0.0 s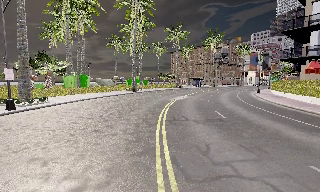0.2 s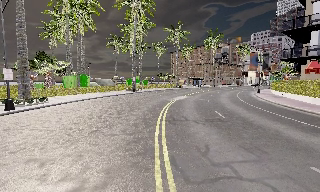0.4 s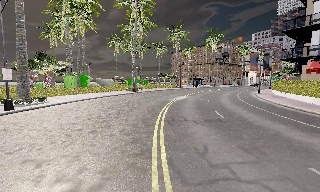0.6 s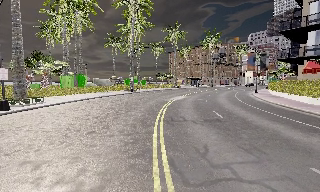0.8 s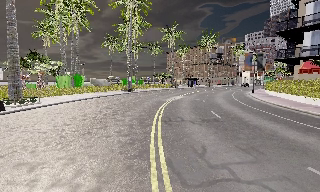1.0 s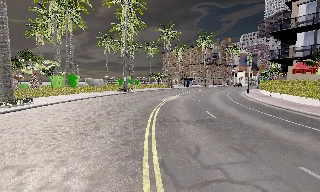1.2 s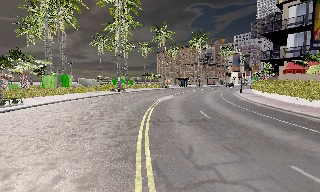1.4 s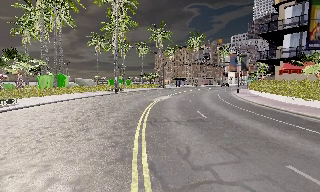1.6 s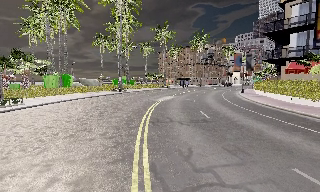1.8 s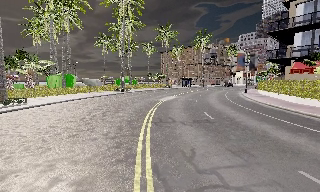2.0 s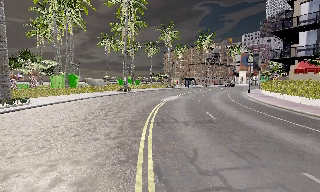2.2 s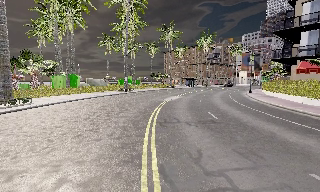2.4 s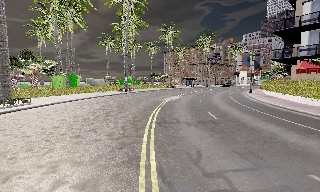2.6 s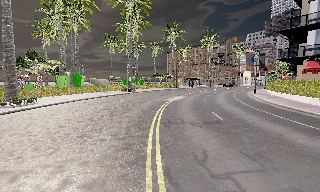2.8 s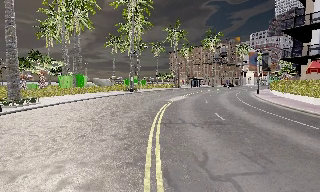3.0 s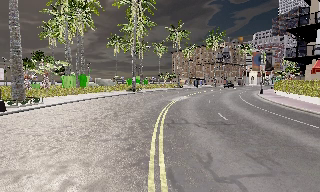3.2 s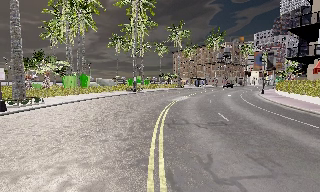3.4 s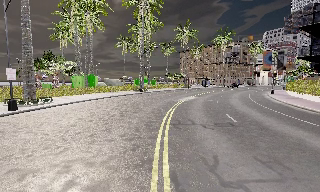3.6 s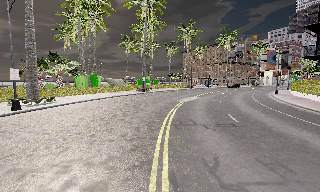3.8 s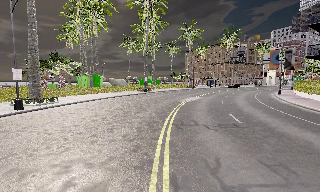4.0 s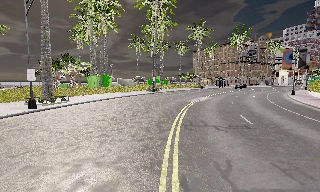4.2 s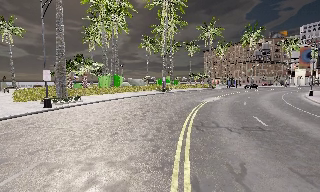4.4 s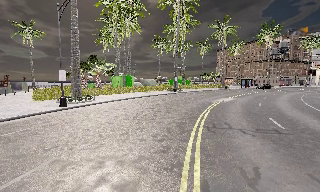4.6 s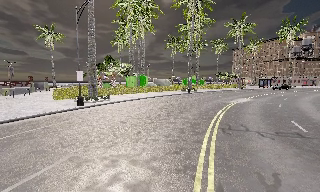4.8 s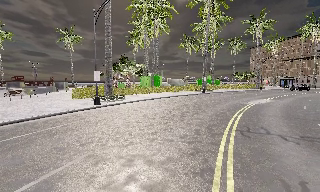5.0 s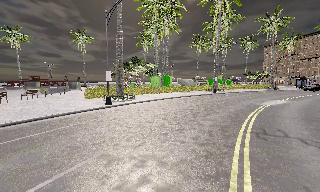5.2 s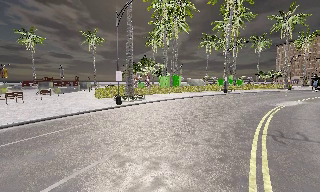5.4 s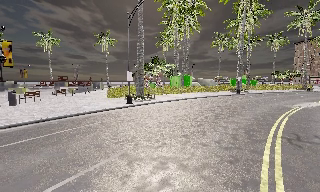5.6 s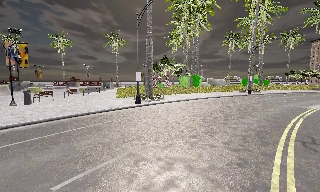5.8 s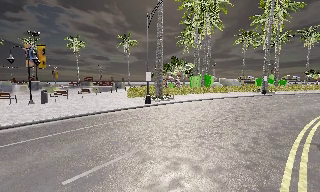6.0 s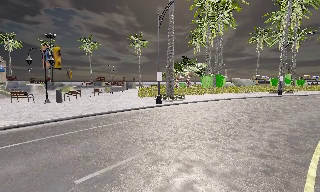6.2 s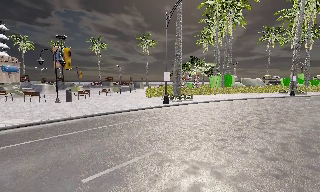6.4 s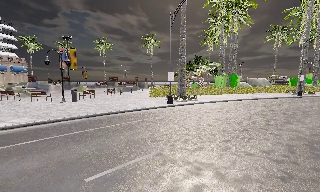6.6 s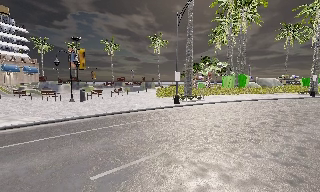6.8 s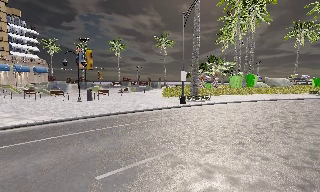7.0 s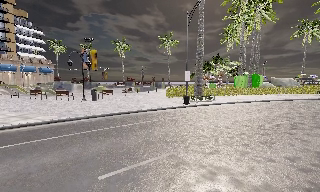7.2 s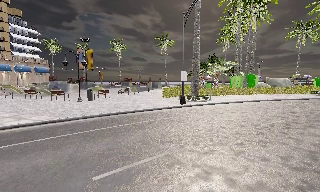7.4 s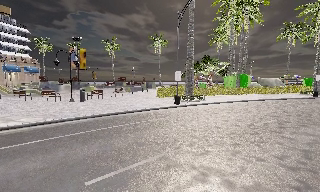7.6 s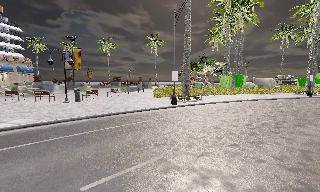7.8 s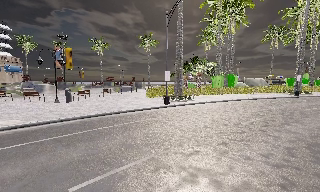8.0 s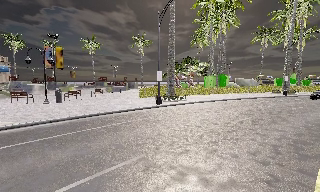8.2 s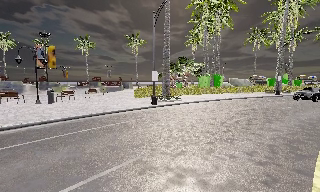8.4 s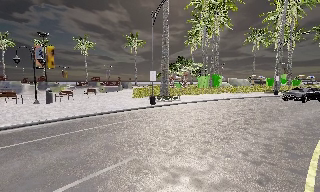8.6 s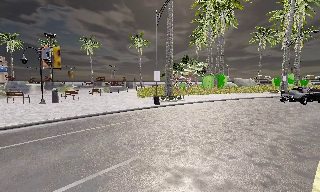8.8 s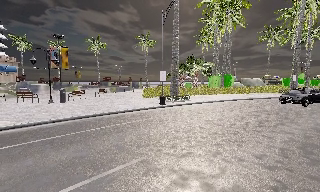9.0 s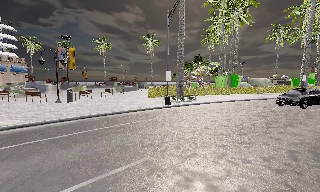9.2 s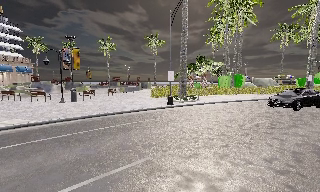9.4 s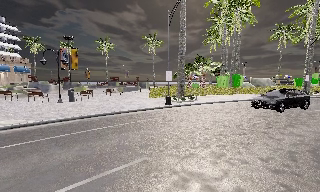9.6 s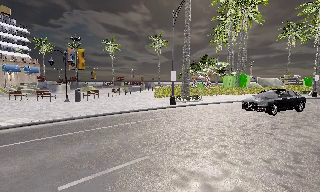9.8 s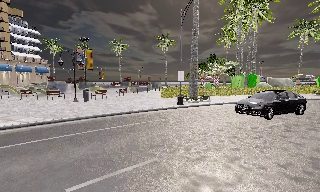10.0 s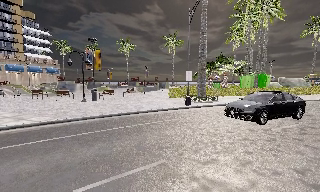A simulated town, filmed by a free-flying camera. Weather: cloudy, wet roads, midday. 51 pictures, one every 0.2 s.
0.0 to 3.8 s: The camera travels forward, about 1 m, so what stands in front looms larger.
3.8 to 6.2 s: The camera swings to its left by about 45 degrees, and the scene slides to the right. It travels forward, about 0.5 m.
6.2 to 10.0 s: The camera travels forward and to its right, about 1 m, so what stands in front looms larger.
The film runs forward here.
